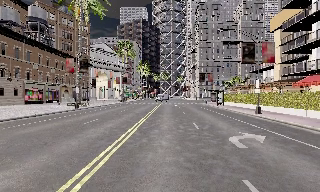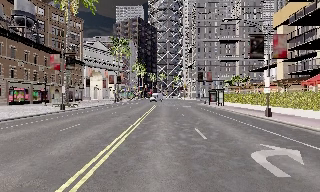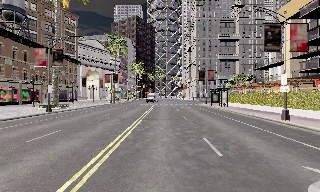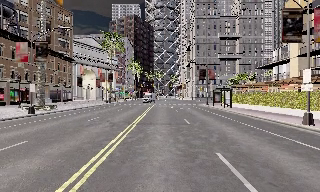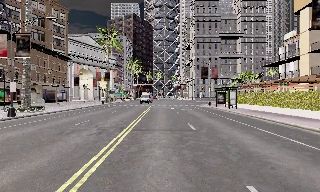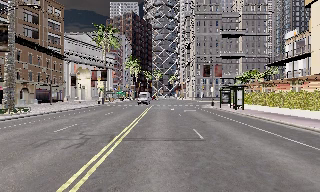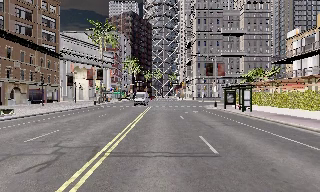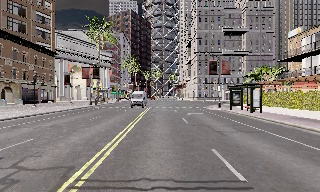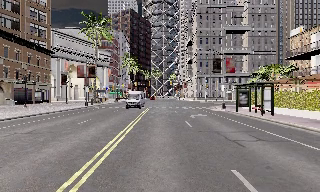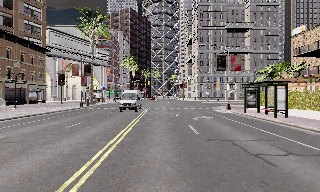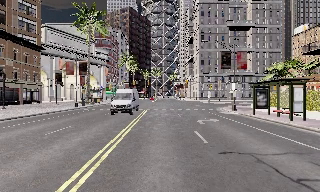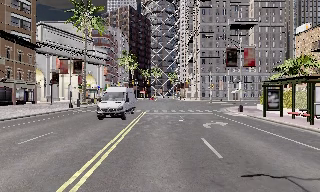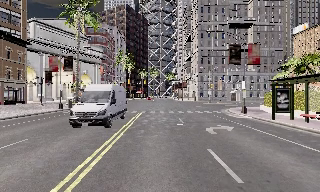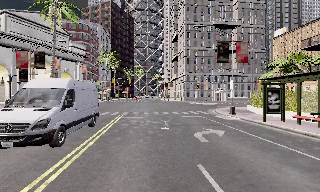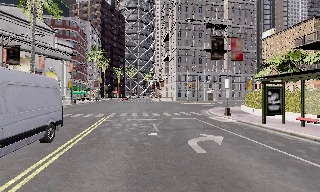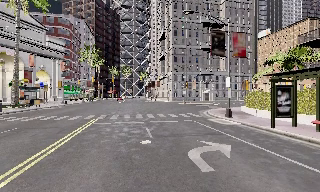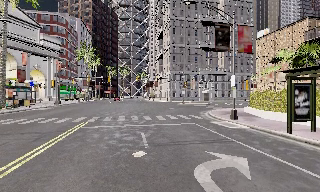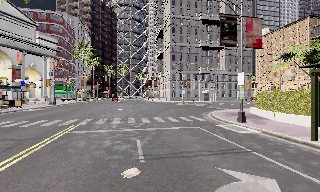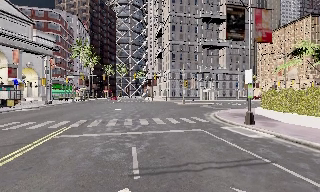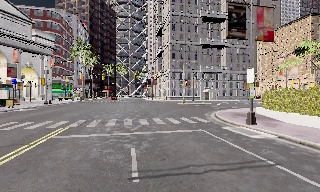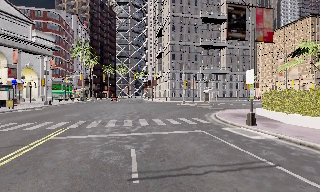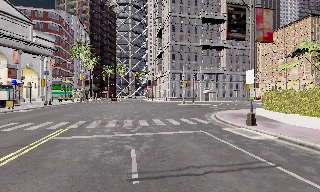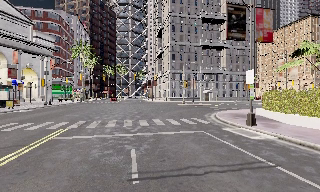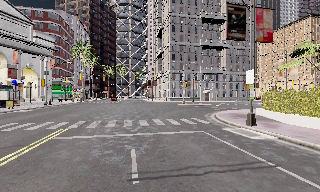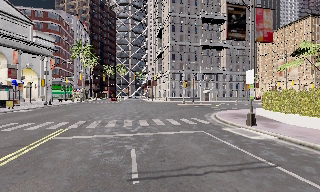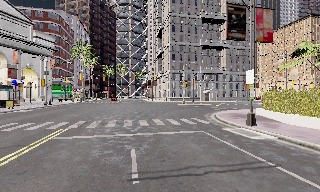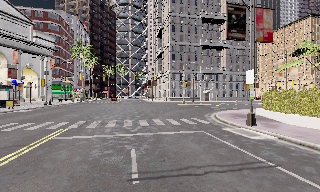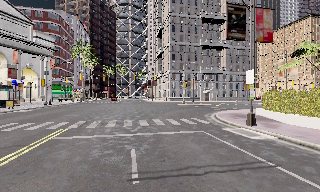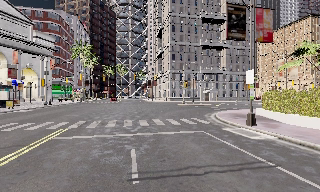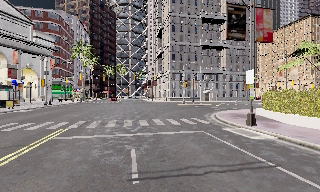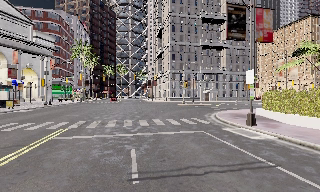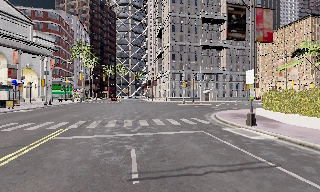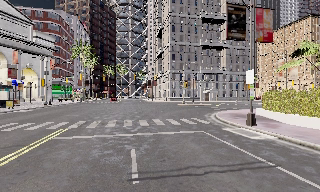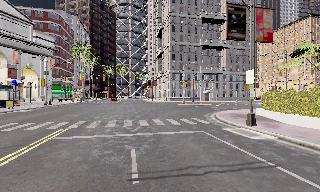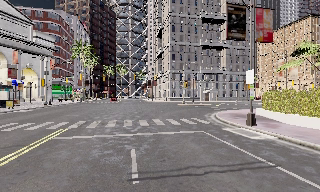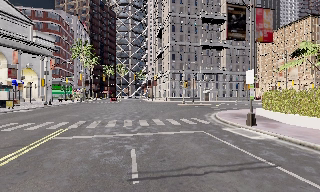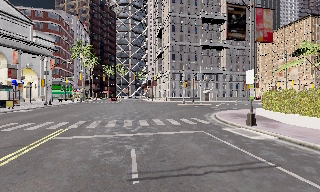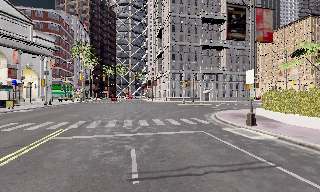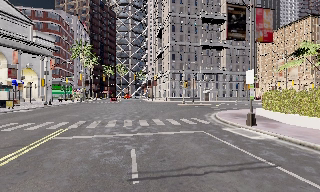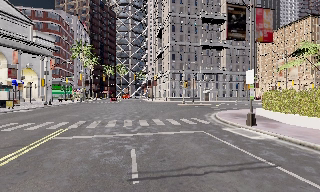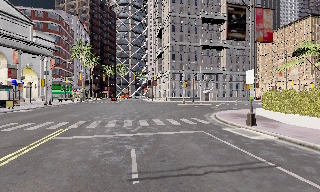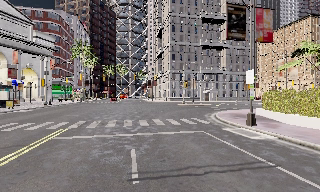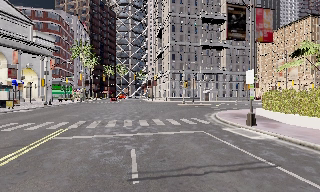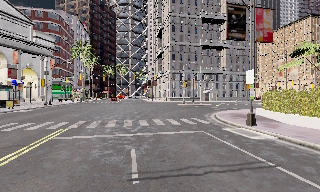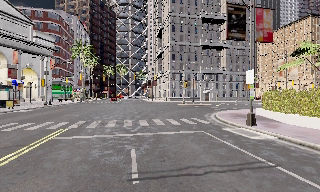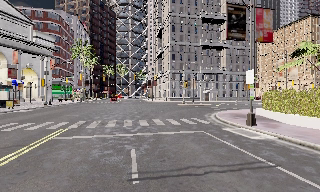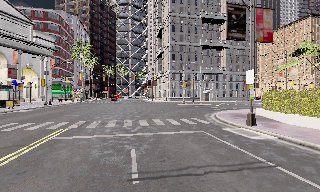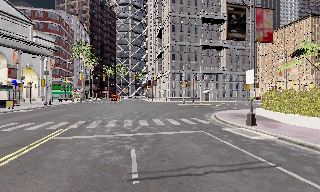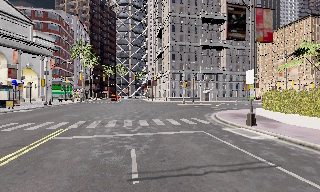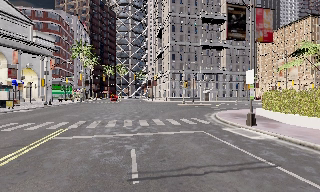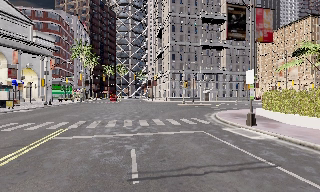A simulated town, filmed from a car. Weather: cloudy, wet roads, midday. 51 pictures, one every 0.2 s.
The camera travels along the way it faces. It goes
forward.
0.0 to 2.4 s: The camera travels forward, about 20 m, so what stands in front looms larger.
2.4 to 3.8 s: The camera pans to its right, which is clockwise from overhead, by about 10 degrees. It travels forward, about 7 m, so what stands in front looms larger. It loses speed.
3.8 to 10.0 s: The camera keeps its place and its aim.
The film runs forward here.
